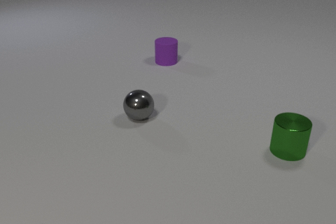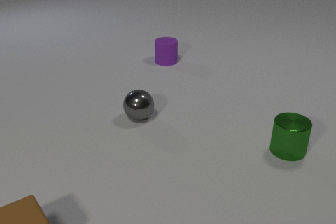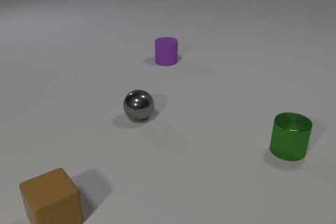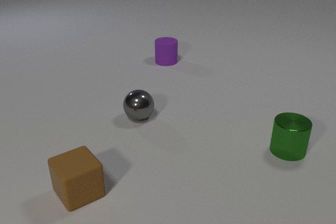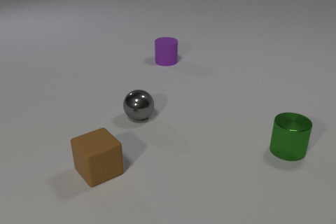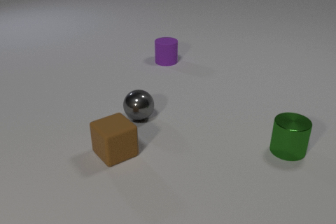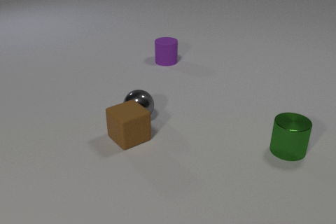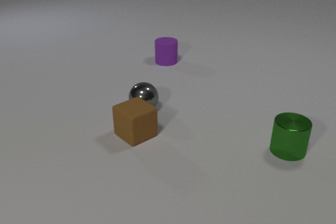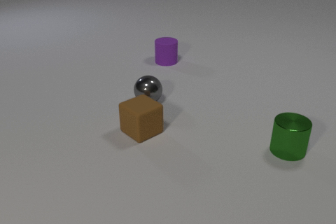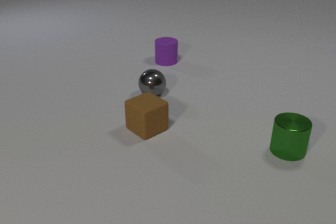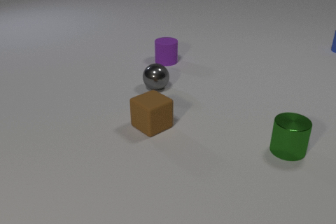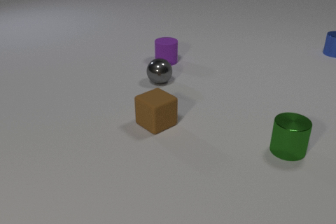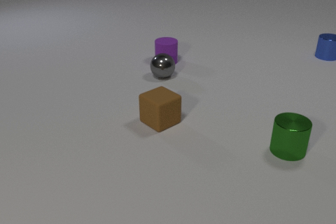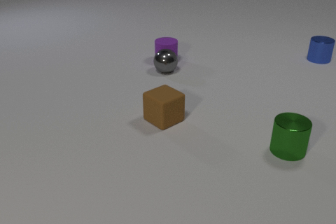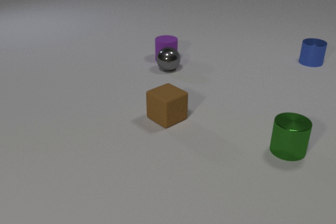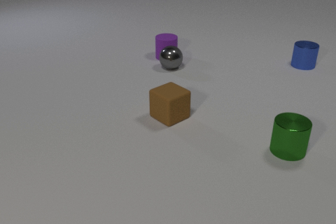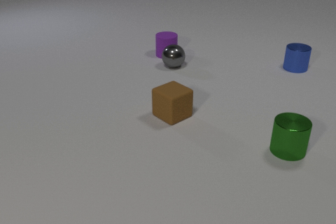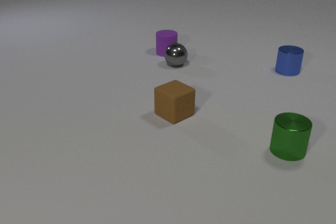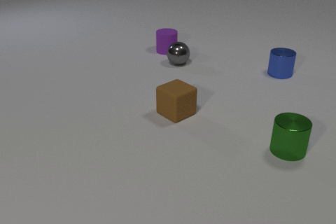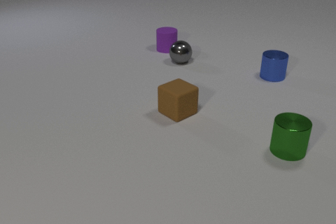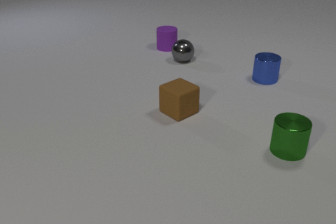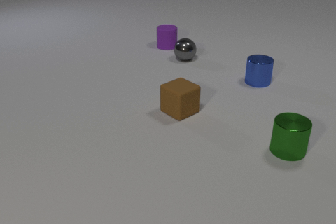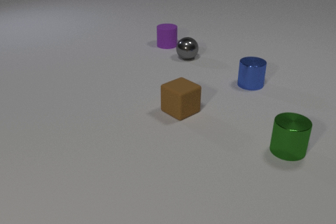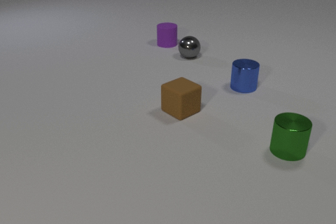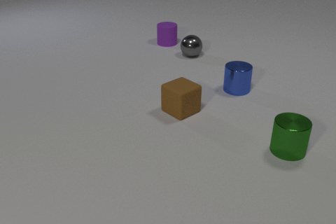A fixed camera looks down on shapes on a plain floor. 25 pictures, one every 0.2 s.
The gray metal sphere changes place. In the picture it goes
away from the camera.
0.0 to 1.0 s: The brown rubber cube comes in at the bottom edge, slides away from the camera and to the right.
1.0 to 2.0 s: The brown rubber cube slides away from the camera and to the right. The gray metal sphere rolls away from the camera. The blue metal cylinder comes in at the right edge, slides toward the camera. The brown rubber cube and the gray metal sphere collide.
2.0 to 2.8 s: The brown rubber cube slides to the right and away from the camera. The gray metal sphere rolls away from the camera. The blue metal cylinder slides toward the camera and to the left. The purple rubber cylinder slides away from the camera. The gray metal sphere and the purple rubber cylinder collide.
2.8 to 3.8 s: The brown rubber cube slides away from the camera and to the right. The gray metal sphere rolls away from the camera and to the right. The blue metal cylinder slides toward the camera and to the left. The purple rubber cylinder slides away from the camera.
3.8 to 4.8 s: The gray metal sphere rolls away from the camera and to the right. The blue metal cylinder slides toward the camera and to the left. The purple rubber cylinder slides away from the camera.
What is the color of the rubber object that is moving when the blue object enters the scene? brown.
What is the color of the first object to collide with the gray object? brown.
Are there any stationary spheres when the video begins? yes.
